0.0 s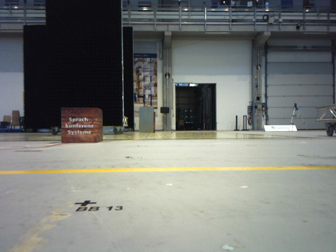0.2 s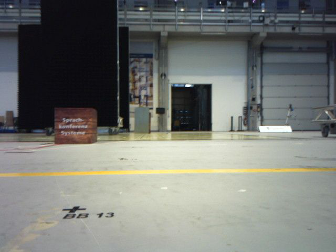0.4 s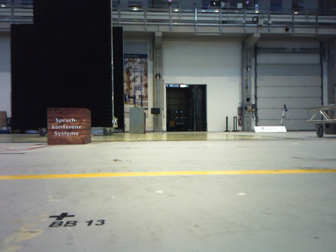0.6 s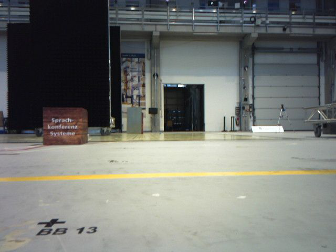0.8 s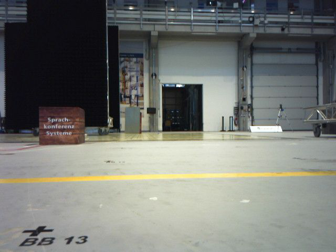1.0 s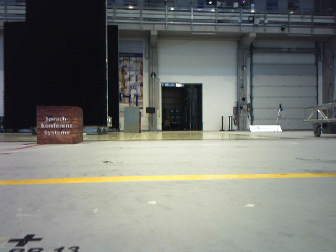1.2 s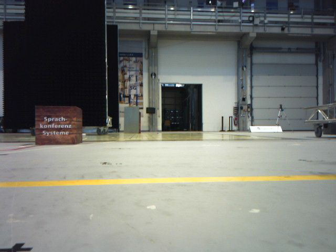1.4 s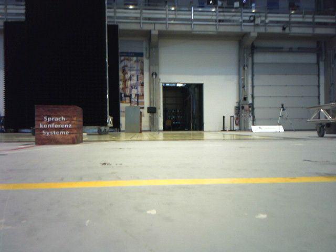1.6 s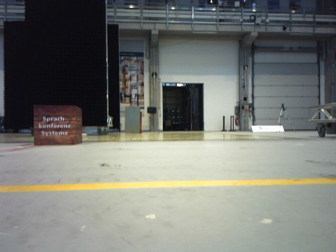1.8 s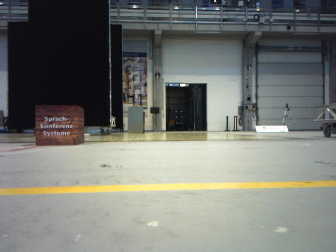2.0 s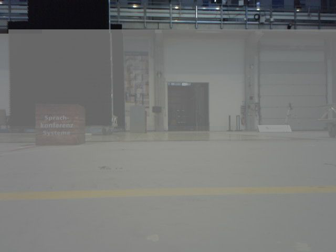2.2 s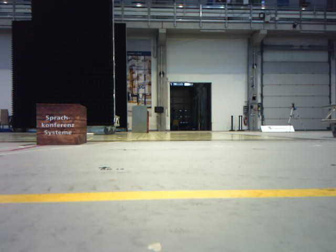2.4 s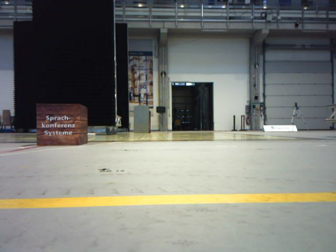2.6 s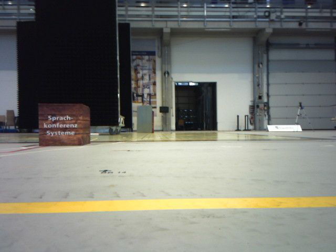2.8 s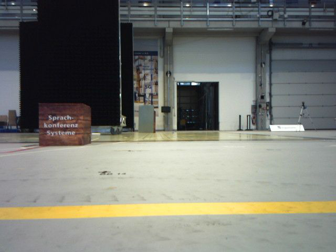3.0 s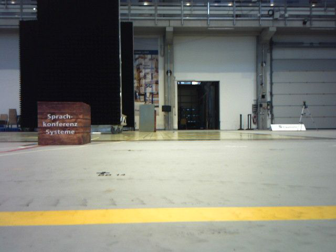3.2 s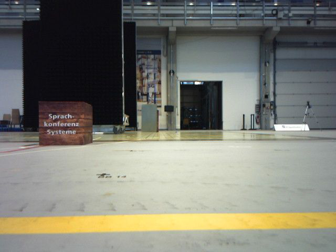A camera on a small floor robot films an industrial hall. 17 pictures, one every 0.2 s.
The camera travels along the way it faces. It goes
forward.
0.0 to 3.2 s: The camera travels forward, about 0.6 m, so what stands in front looms larger.
The film runs forward here.
